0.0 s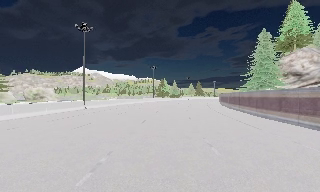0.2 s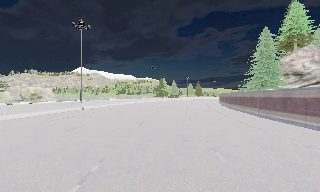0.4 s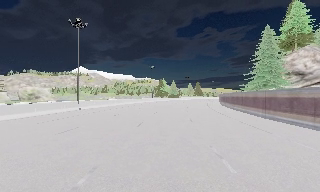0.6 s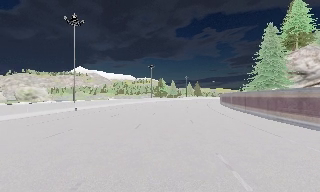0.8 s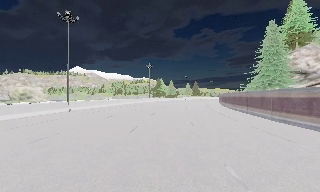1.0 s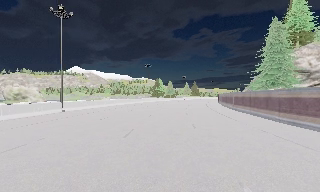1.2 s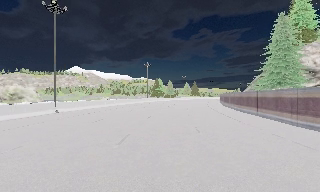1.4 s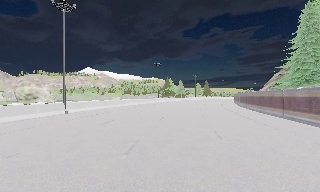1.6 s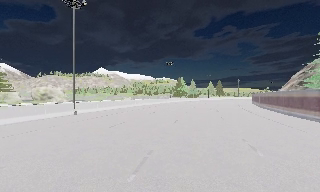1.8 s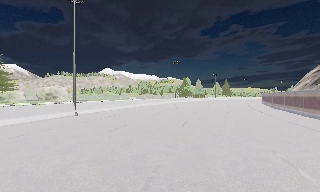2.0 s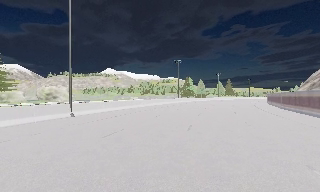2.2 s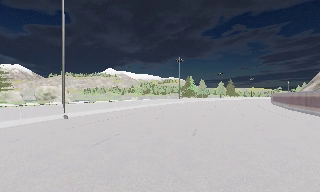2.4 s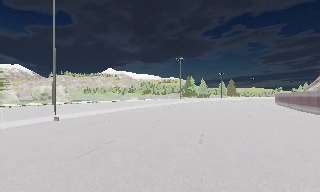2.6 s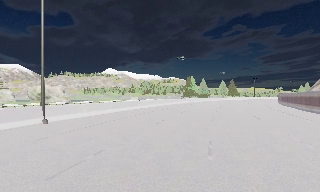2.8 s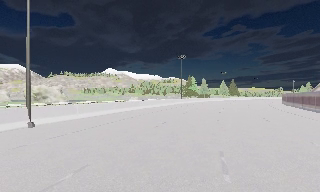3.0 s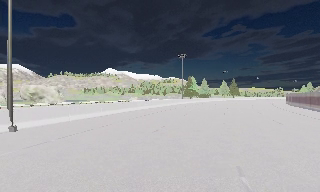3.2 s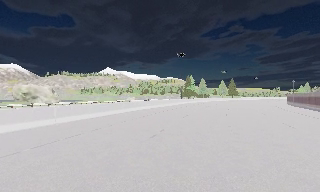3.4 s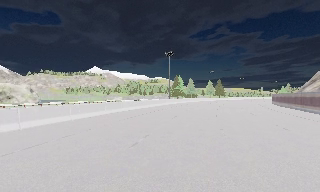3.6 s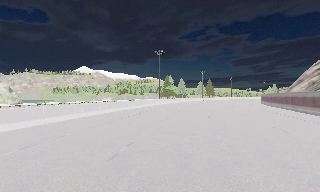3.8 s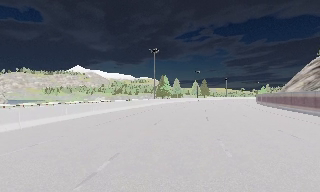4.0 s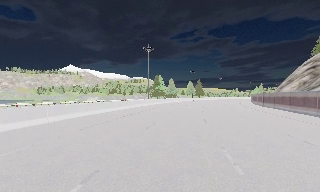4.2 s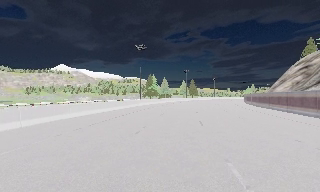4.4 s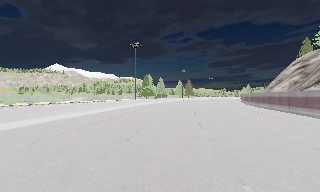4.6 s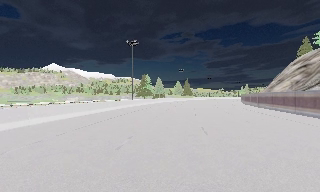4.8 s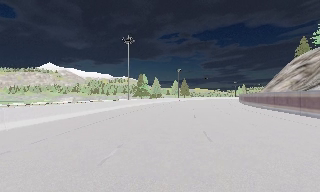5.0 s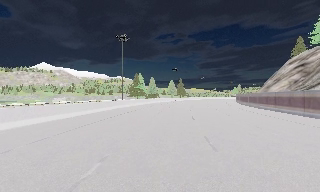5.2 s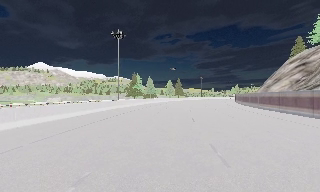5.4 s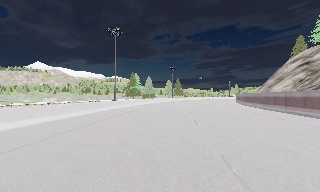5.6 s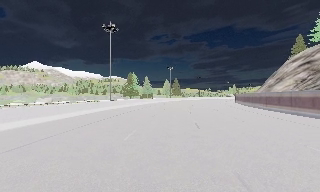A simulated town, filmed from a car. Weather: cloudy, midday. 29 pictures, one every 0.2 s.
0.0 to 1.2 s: The camera travels forward, about 5 m, so what stands in front looms larger. It gains speed.
1.2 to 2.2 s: The scene slides to the right, as the camera pans about 10 degrees to its left. It travels forward, about 6 m, so what stands in front looms larger.
2.2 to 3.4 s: The camera travels forward, about 7 m, so what stands in front looms larger.
3.4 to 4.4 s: The camera swings to its right by about 10 degrees, and the scene slides to the left. It travels forward, about 6 m, so what stands in front looms larger.
4.4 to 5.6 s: The camera travels forward, about 7 m, so what stands in front looms larger.
The film runs forward here.
